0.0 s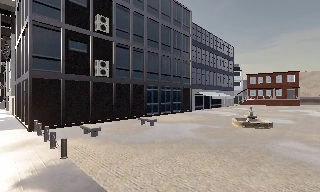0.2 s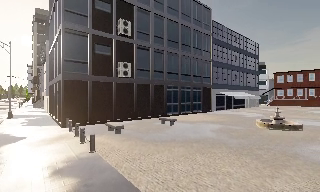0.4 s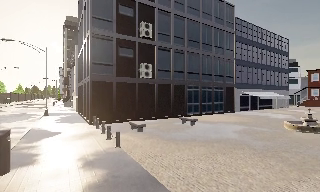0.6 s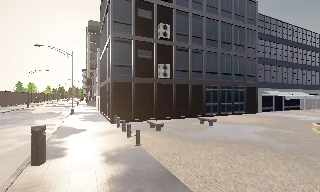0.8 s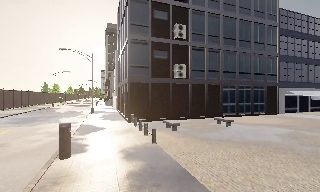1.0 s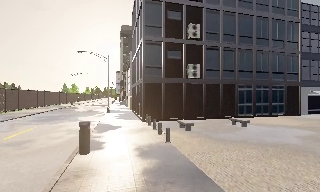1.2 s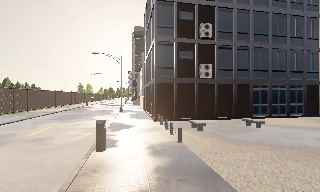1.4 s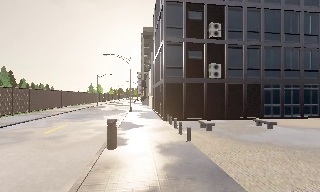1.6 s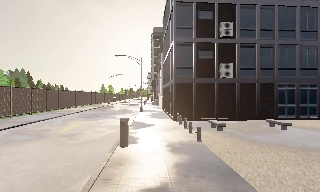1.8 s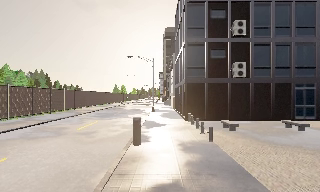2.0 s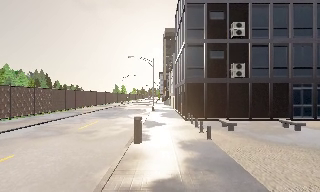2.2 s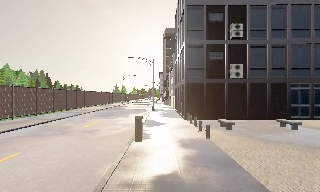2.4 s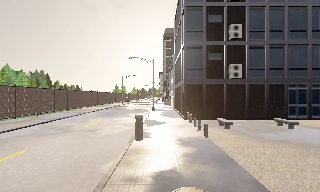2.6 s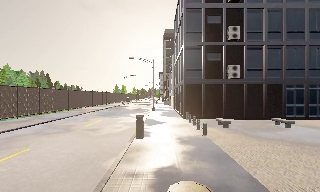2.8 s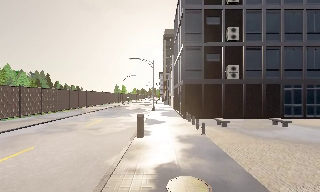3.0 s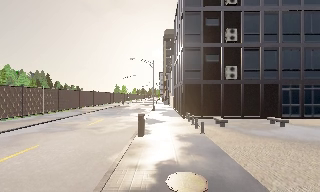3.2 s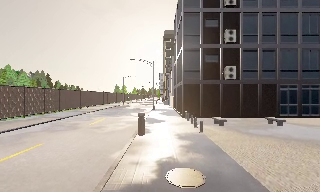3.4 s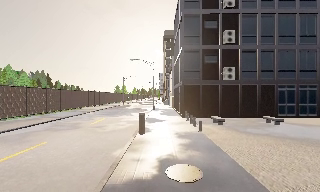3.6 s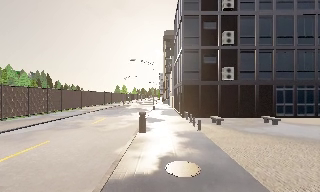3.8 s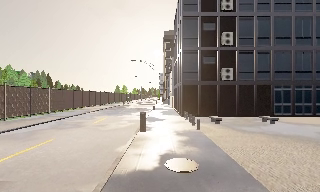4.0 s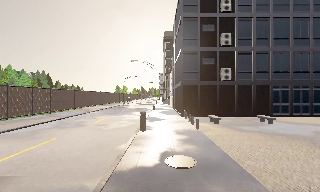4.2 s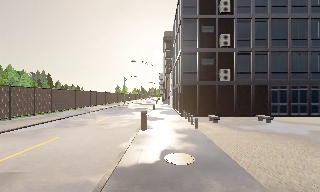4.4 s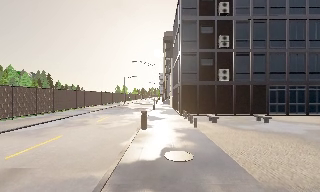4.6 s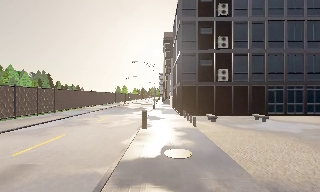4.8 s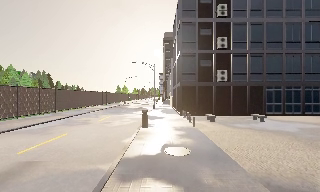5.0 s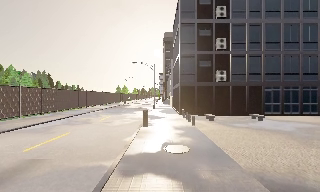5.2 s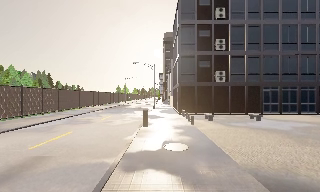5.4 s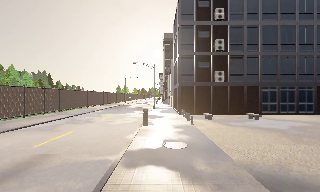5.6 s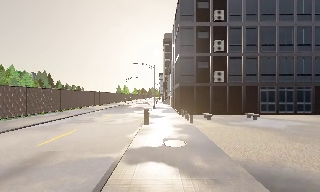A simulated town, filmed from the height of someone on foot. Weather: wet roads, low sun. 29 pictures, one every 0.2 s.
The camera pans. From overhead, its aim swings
counterclockwise.
The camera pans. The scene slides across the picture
to the right.
0.0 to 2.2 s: The camera pans to its left, which is counterclockwise from overhead, by about 45 degrees. It travels backward, about 2 m.
2.2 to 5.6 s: The camera travels backward, about 4.5 m, so what stands in front gets smaller.
The film runs backward here.
